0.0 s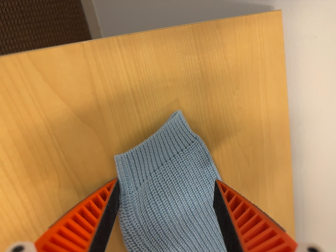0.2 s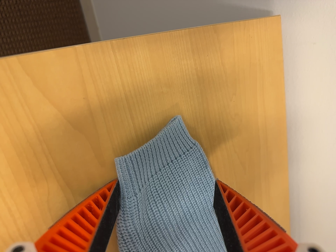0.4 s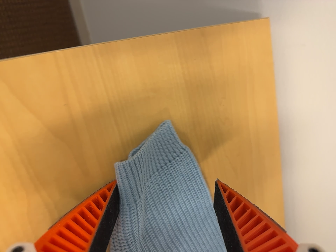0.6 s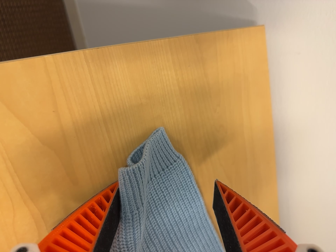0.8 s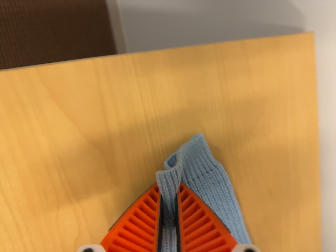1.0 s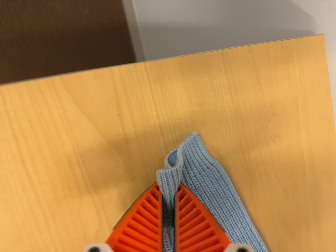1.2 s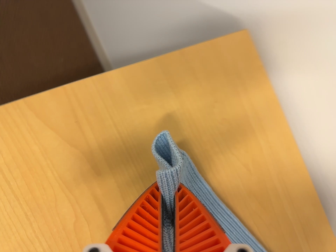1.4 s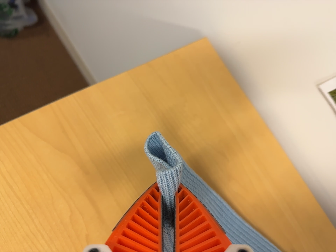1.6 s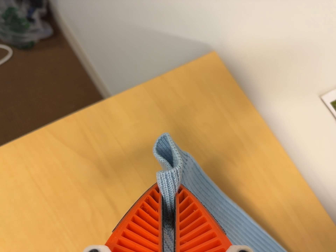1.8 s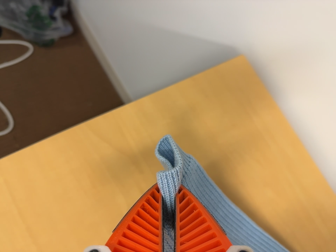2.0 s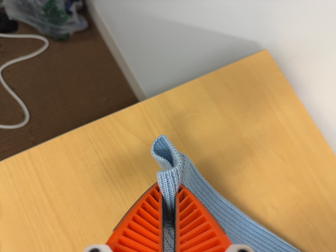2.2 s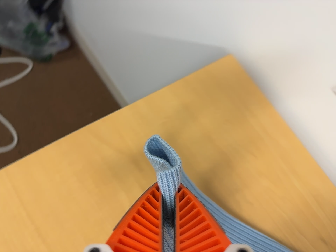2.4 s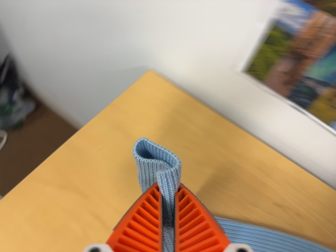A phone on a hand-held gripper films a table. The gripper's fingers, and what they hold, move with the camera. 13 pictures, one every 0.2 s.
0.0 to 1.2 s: The camera pans to its left by about 10 degrees. It travels to its right, about 8 cm. Its aim tips toward the top of its view by about 15 degrees, and the scene shifts downward. It rolls about its line of sight by about 10 degrees, and the scene rotates counterclockwise.
1.2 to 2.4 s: The camera travels backward, to its right and toward the bottom of its view, about 20 cm, so what stands in front gets smaller. Its aim tips toward the top of its view by about 15 degrees. It rolls about its line of sight by about 30 degrees, and the scene rotates counterclockwise.
The film runs forward here.
